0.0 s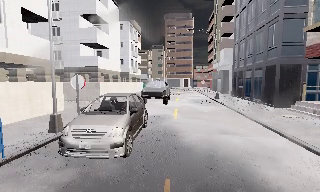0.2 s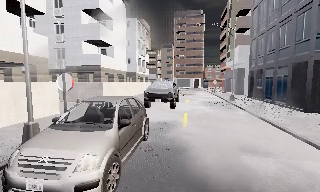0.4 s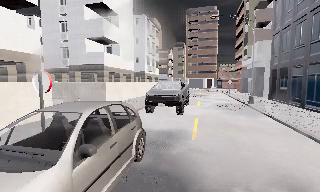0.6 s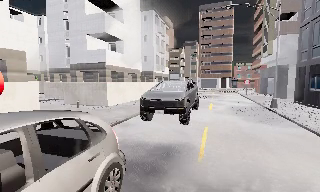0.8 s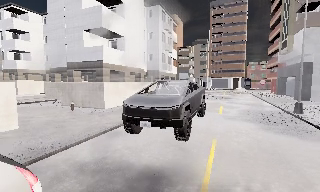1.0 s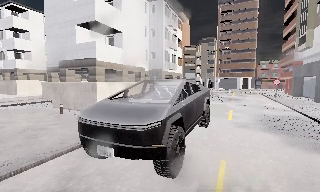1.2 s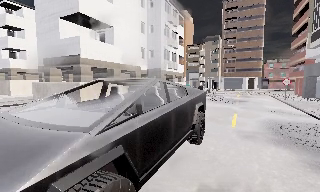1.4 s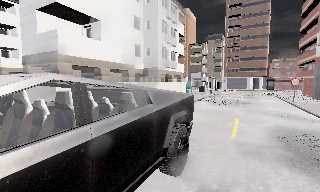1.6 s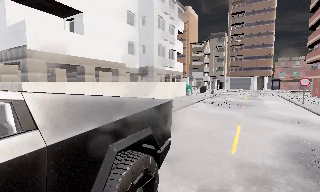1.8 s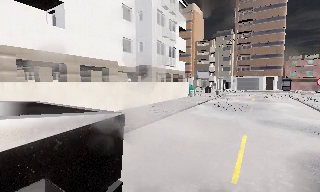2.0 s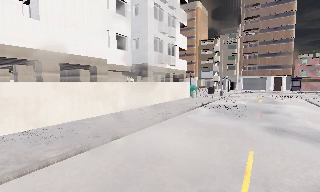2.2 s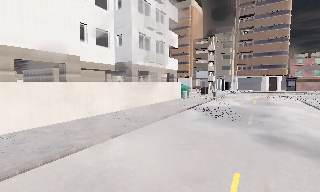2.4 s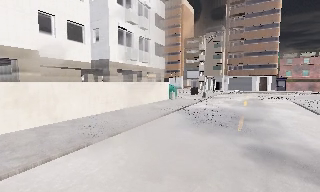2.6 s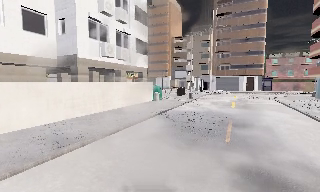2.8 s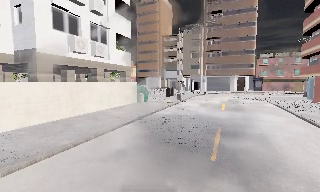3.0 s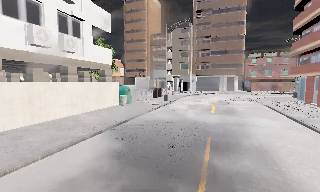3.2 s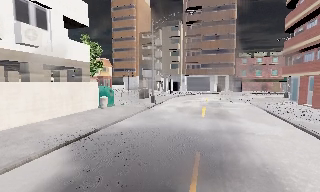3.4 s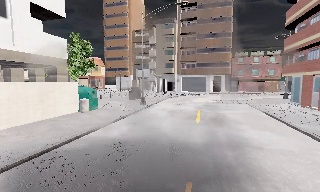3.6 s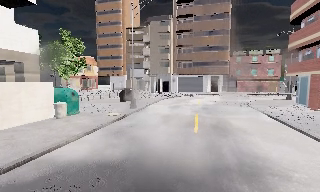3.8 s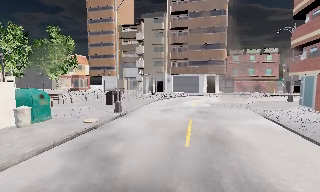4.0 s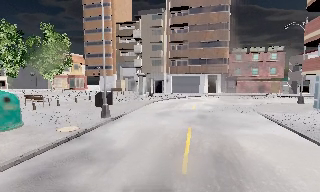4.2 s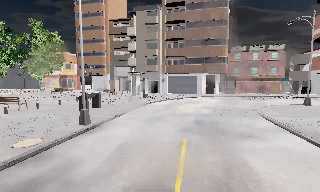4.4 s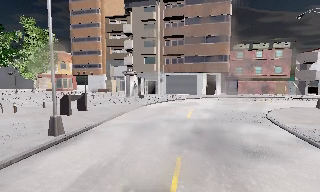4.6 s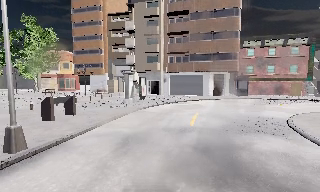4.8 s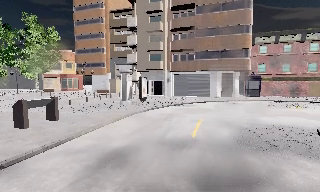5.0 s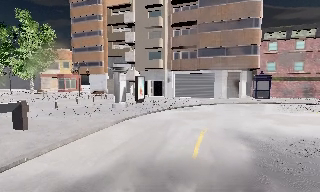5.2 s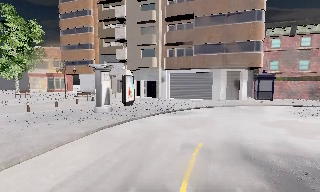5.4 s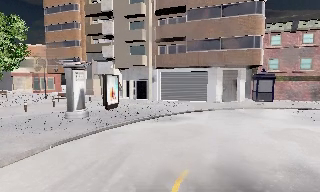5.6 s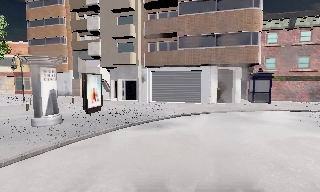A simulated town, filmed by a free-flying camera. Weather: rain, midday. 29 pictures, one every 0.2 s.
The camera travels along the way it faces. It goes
forward.
0.0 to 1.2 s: The camera pans to its left, which is counterclockwise from overhead, by about 20 degrees. It travels forward, about 9 m, so what stands in front looms larger.
1.2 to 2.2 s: The camera travels forward and to its right, about 7 m, so what stands in front looms larger.
2.2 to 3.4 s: The camera swings to its right by about 15 degrees, and the scene slides to the left. It travels forward and to its right, about 9 m, so what stands in front looms larger.
3.4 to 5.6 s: The camera travels forward, about 18 m, so what stands in front looms larger.
The film runs forward here.
